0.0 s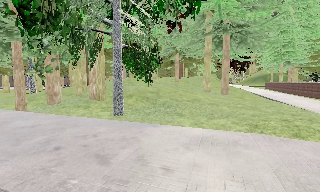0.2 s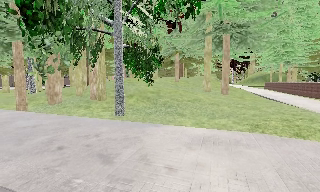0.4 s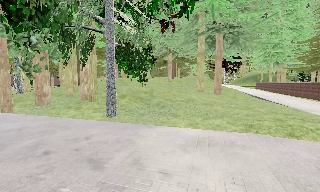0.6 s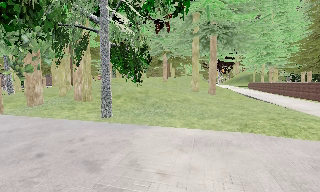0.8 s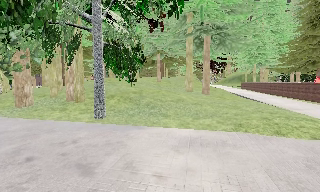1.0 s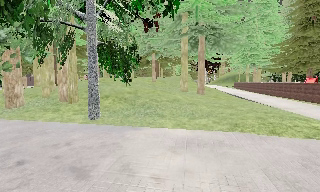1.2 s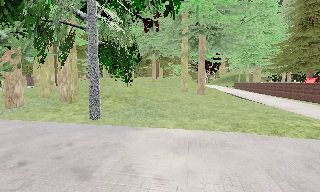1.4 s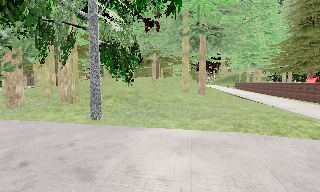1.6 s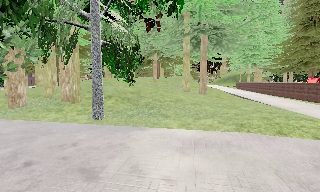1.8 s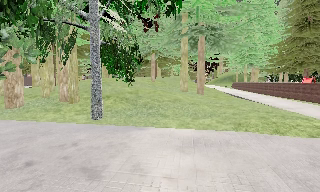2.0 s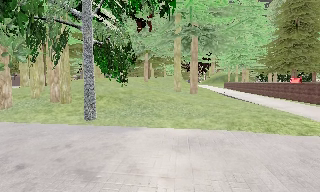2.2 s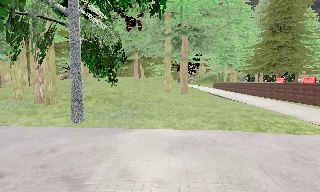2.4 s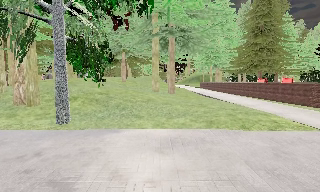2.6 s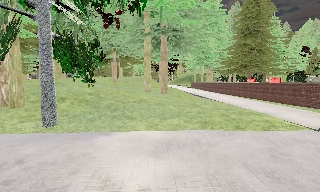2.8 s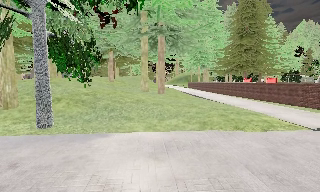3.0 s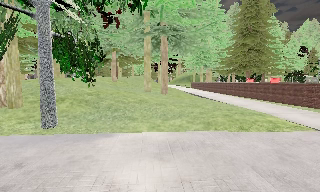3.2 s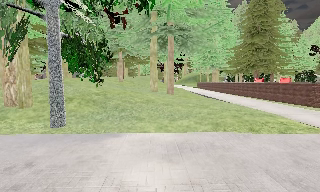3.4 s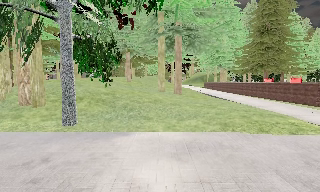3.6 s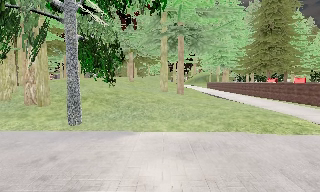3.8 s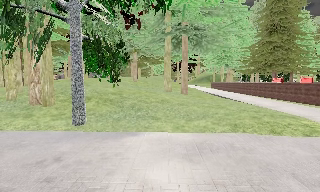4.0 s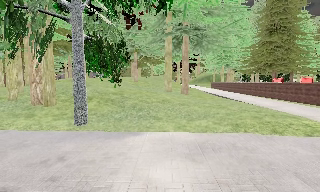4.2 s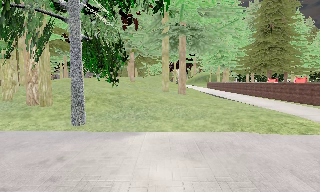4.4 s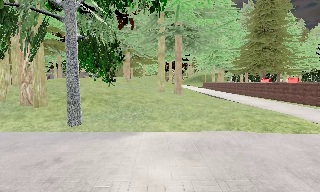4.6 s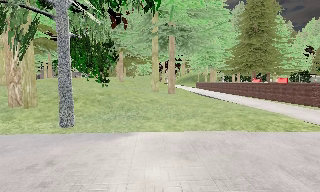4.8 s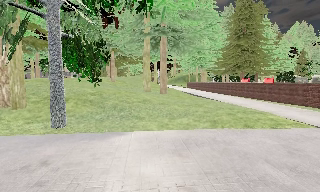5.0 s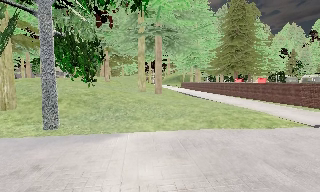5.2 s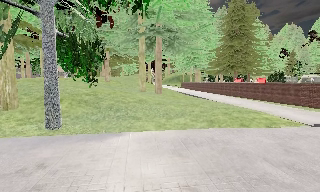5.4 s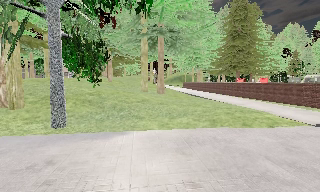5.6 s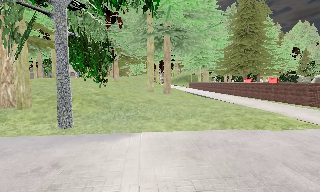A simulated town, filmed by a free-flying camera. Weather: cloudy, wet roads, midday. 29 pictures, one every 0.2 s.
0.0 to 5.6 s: The camera pans to its right, which is clockwise from overhead, by about 25 degrees. It travels to its left and forward, about 1.5 m.
The film runs forward here.
